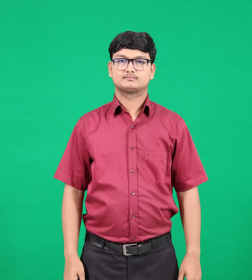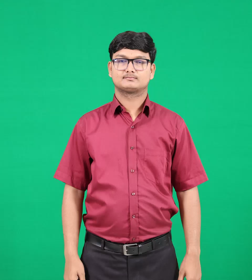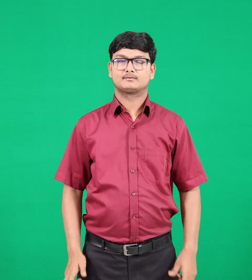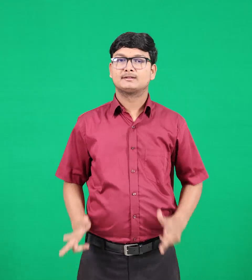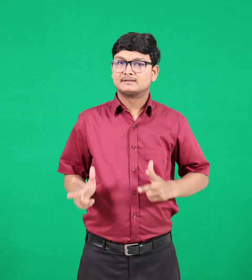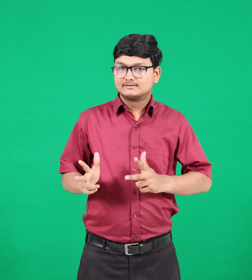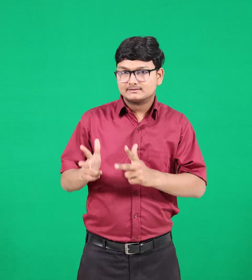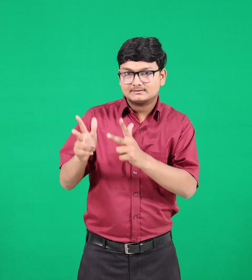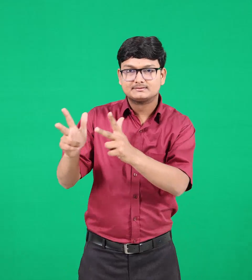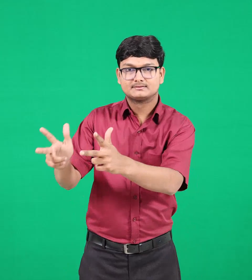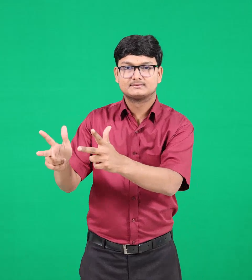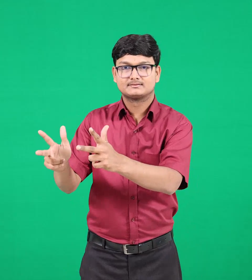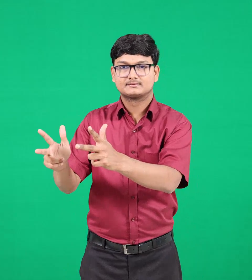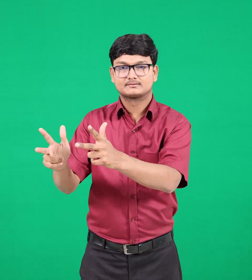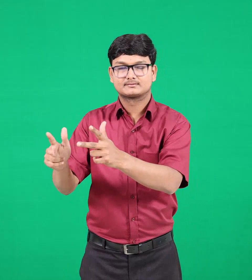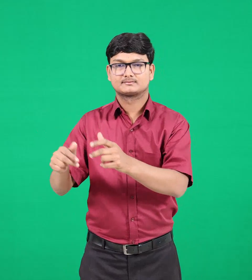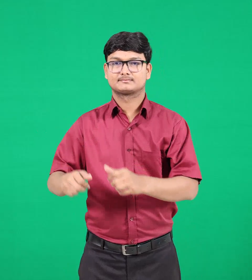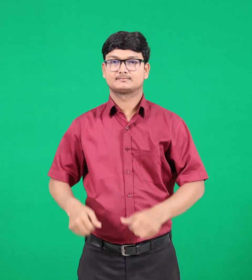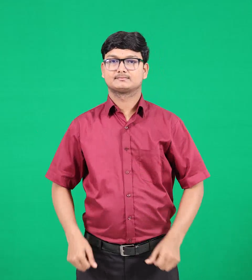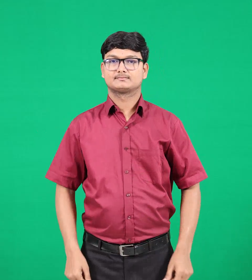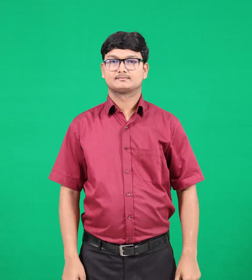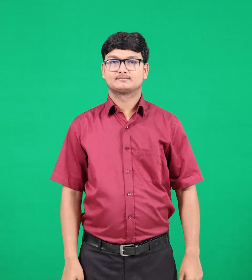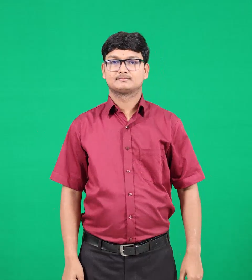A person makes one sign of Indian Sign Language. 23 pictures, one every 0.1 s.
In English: tell
